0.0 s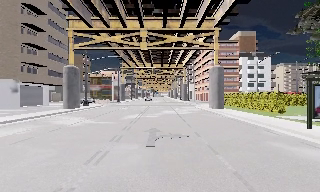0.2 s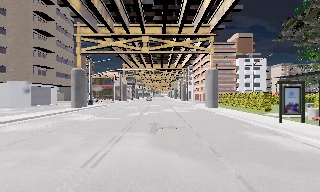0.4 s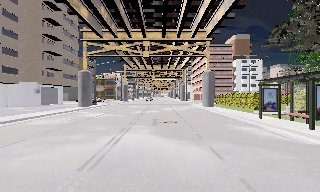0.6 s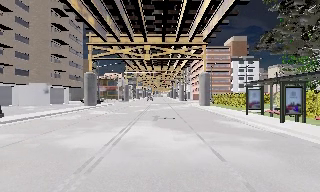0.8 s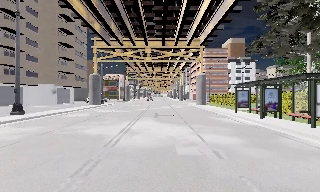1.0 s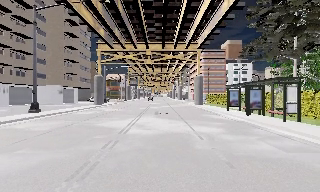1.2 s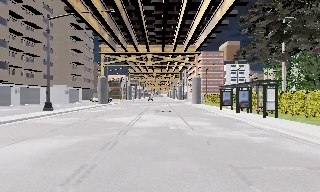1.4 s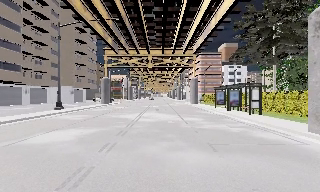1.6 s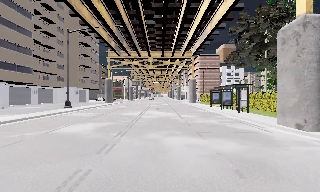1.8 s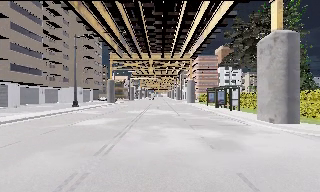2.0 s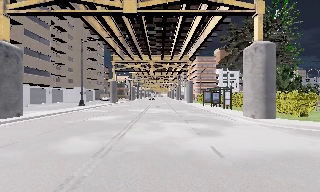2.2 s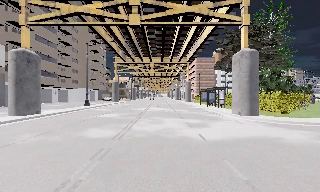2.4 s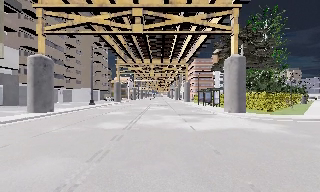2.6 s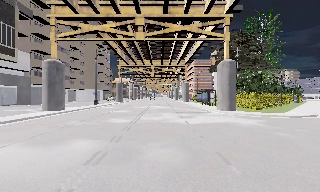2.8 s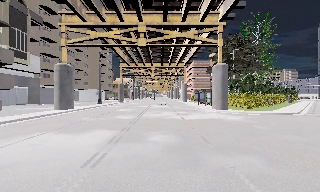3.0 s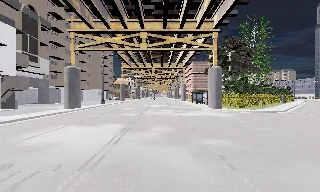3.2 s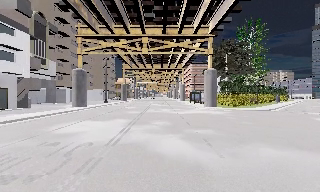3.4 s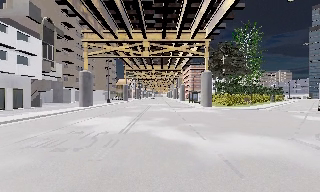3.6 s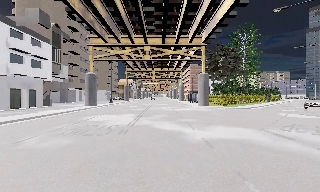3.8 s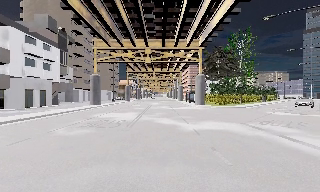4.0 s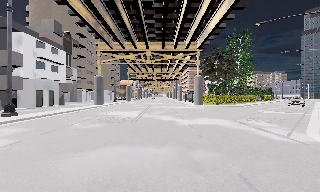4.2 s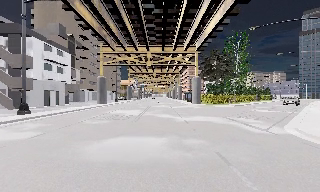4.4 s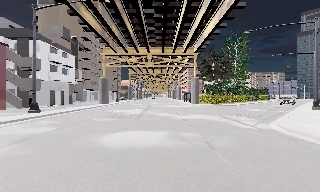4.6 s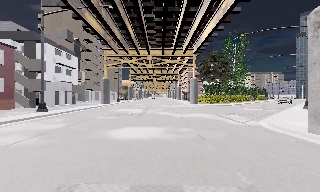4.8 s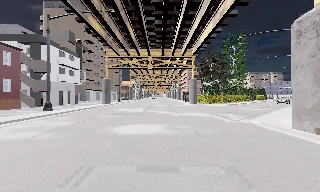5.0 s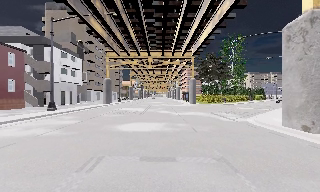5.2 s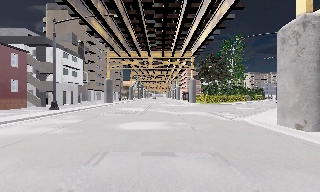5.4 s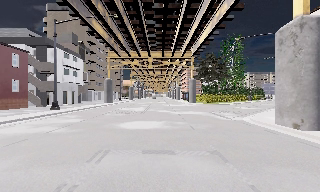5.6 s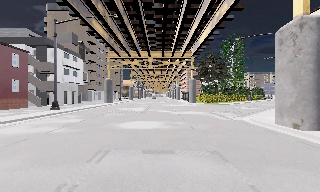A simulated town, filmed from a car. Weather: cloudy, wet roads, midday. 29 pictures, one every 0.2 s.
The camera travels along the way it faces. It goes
backward.
0.0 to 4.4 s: The camera travels backward, about 40 m, so what stands in front gets smaller.
4.4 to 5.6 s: The camera travels backward, about 3 m, so what stands in front gets smaller. It loses speed.
The film runs backward here.
